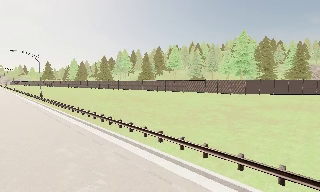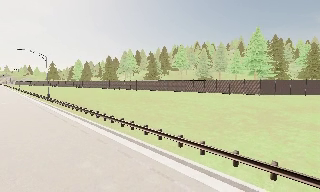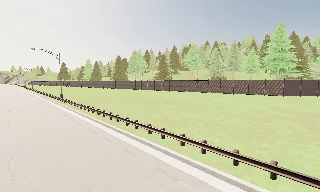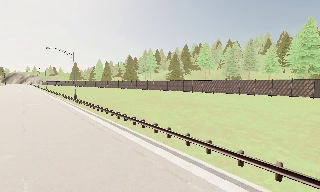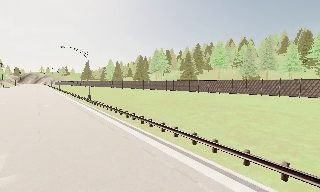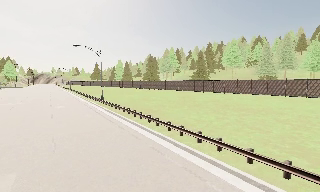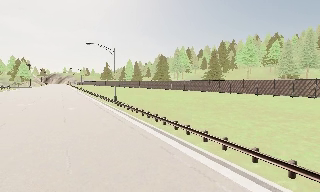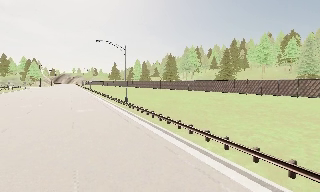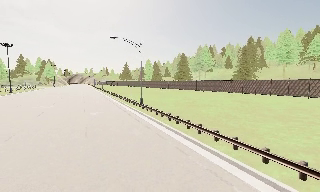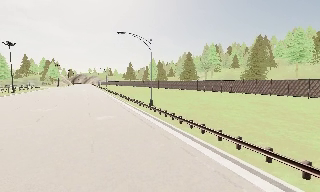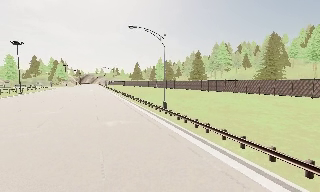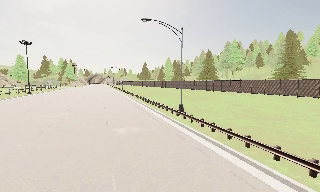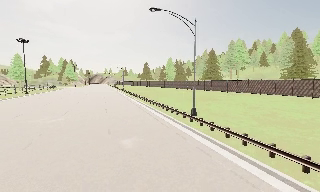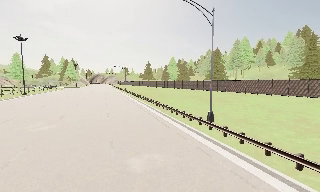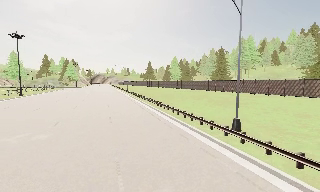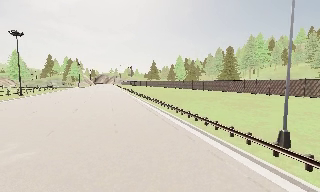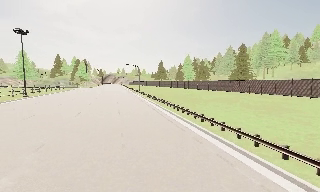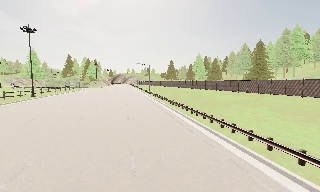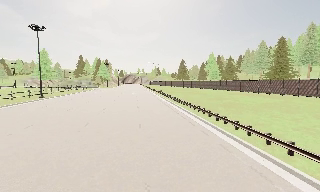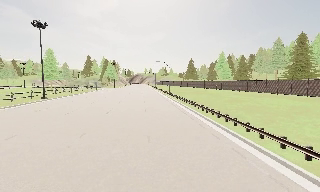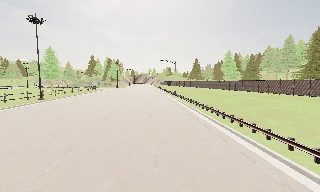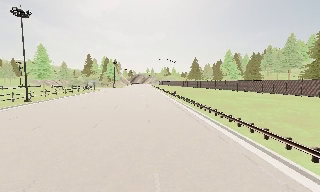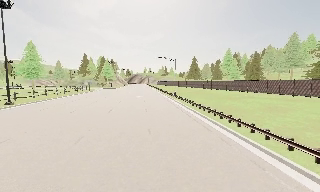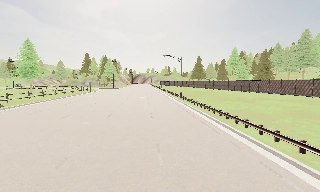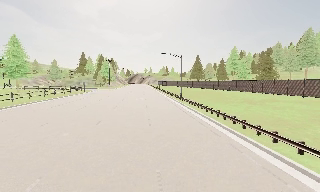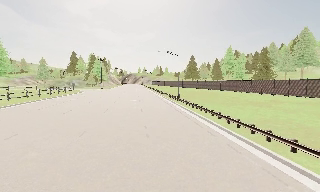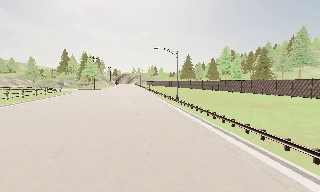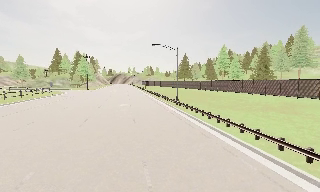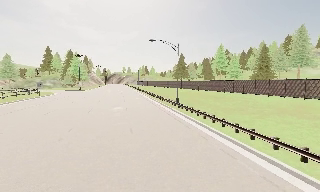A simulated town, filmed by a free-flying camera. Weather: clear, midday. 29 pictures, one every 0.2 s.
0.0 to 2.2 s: The camera swings to its left by about 25 degrees, and the scene slides to the right. It travels forward and to its left, about 20 m, so what stands in front looms larger.
2.2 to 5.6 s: The camera travels forward, about 40 m, so what stands in front looms larger.
The film runs forward here.
